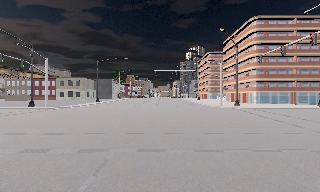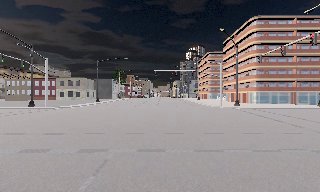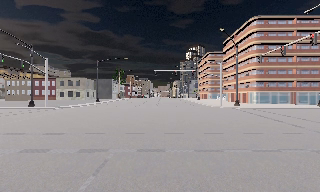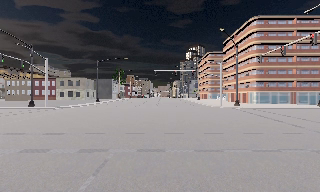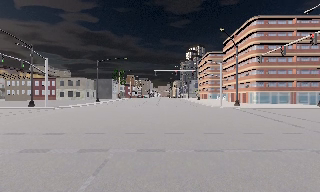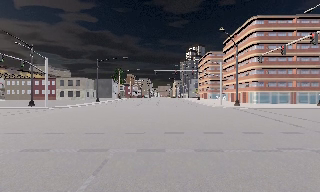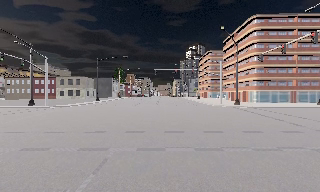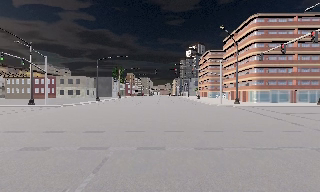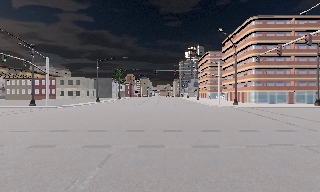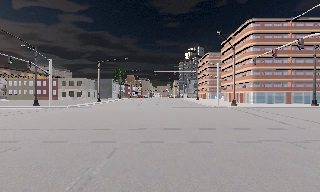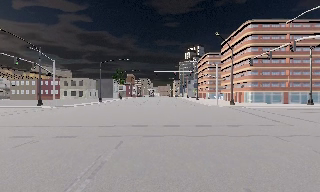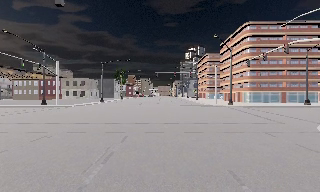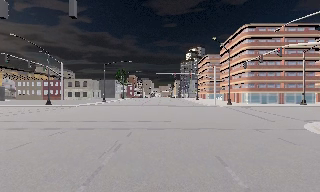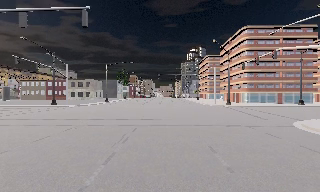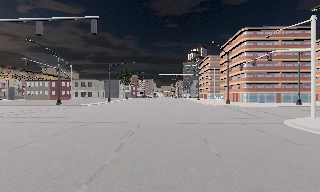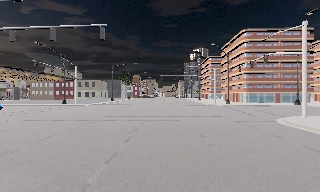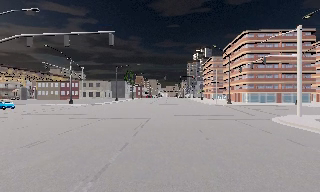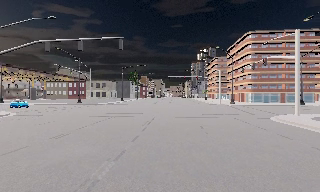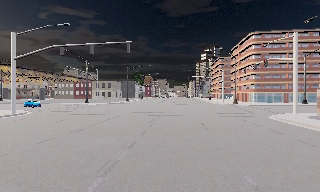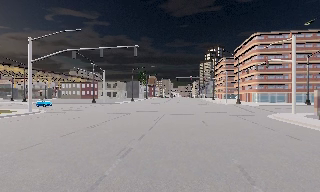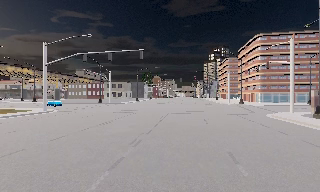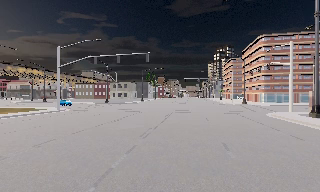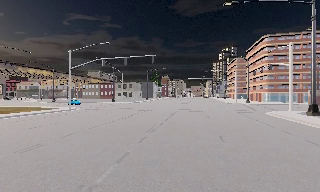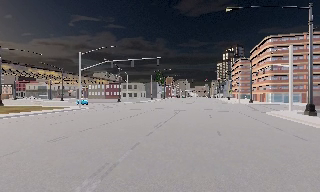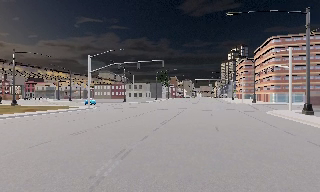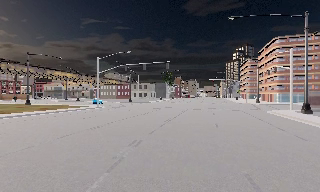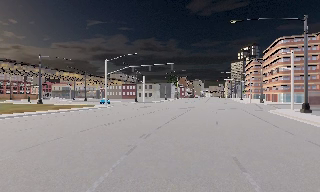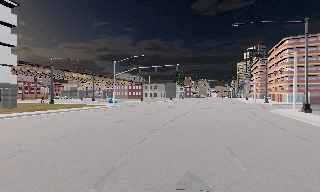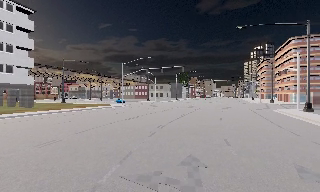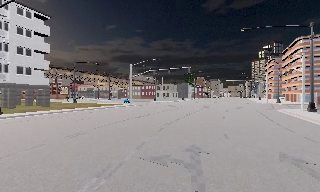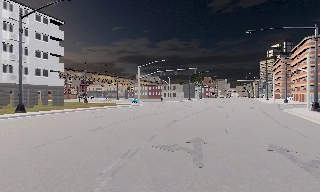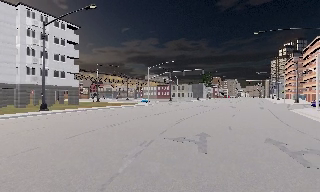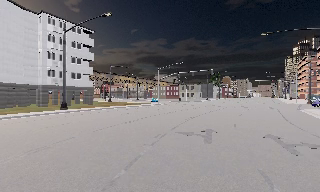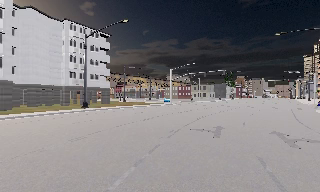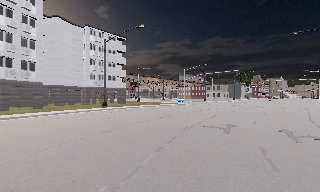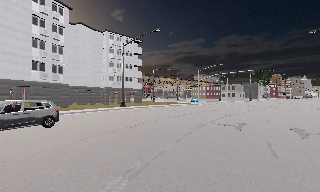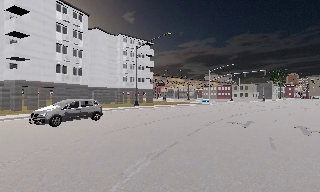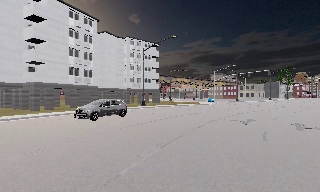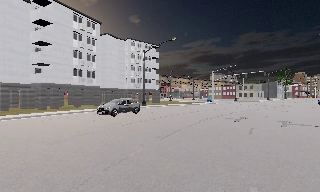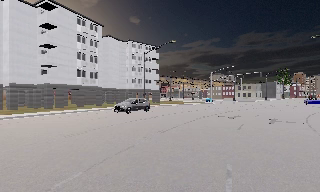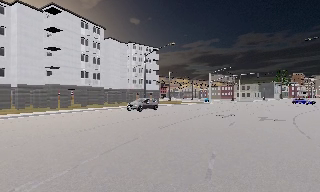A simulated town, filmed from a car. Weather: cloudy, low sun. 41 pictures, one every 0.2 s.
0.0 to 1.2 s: The camera keeps its place and its aim.
1.2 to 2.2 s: The camera travels backward, about 2.5 m, so what stands in front gets smaller. It gains speed.
2.2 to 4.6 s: The camera pans to its left, which is counterclockwise from overhead, by about 15 degrees. It travels backward, about 13 m, so what stands in front gets smaller.
4.6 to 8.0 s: The scene slides to the right, as the camera pans about 40 degrees to its left. It travels backward, about 19 m.
The film runs backward here.
